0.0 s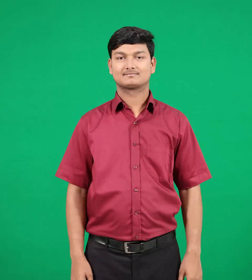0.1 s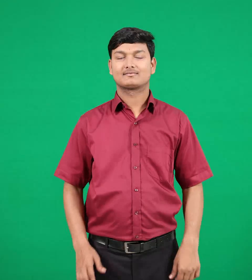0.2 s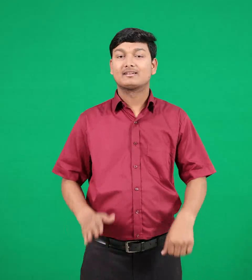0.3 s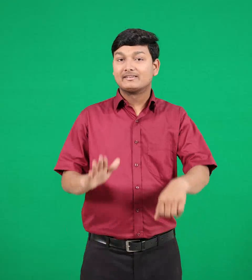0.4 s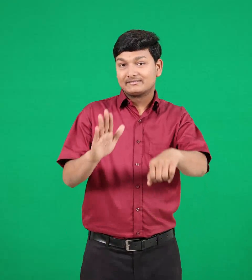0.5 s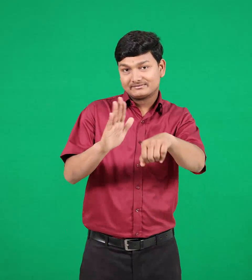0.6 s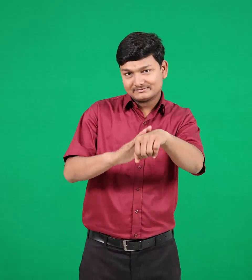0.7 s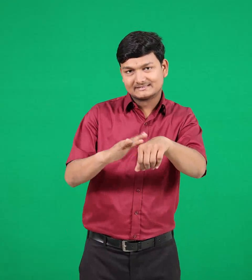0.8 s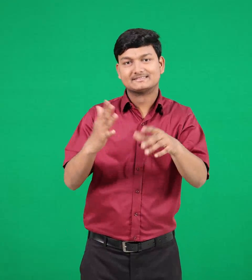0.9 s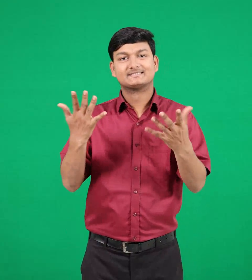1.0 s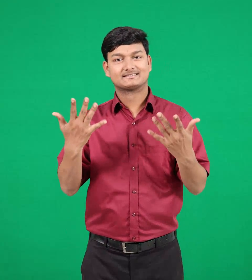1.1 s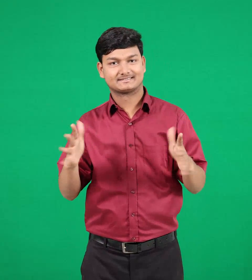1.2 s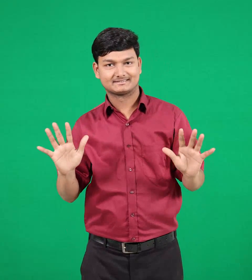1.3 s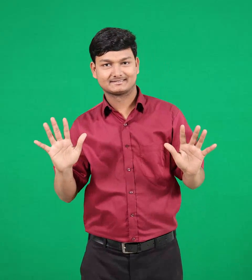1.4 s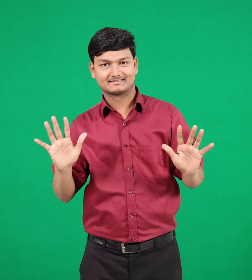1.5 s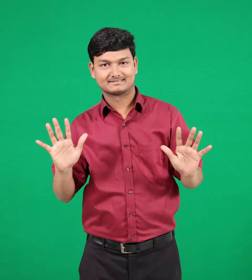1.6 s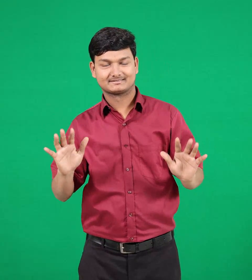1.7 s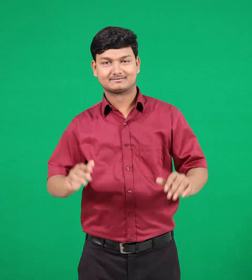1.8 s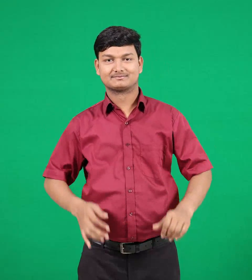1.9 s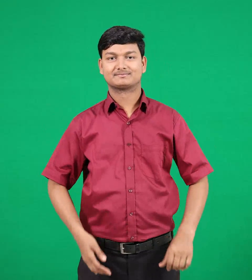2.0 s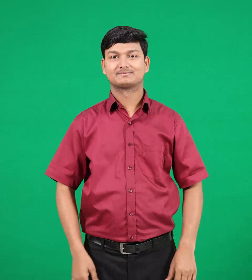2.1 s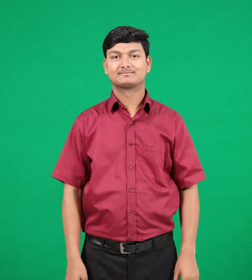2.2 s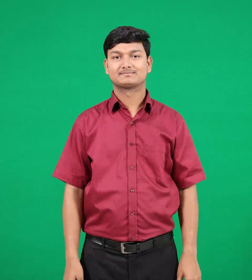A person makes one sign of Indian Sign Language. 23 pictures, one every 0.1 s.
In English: touched
